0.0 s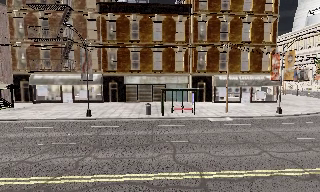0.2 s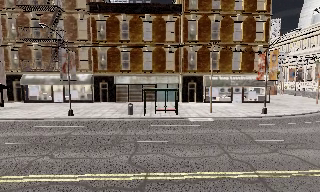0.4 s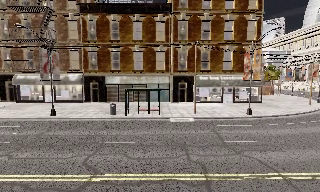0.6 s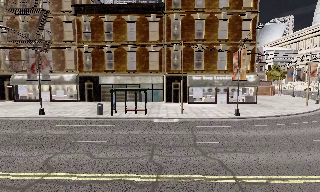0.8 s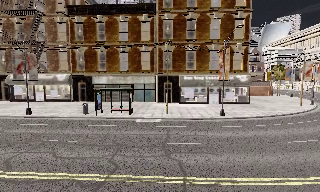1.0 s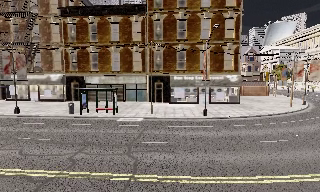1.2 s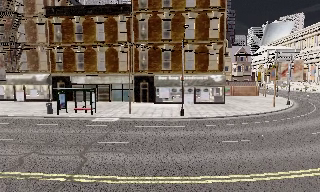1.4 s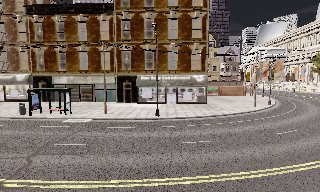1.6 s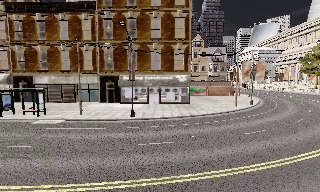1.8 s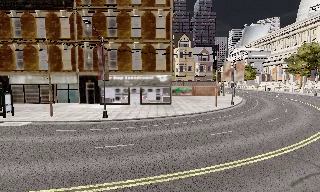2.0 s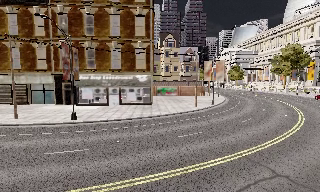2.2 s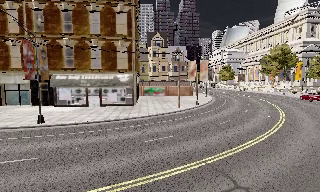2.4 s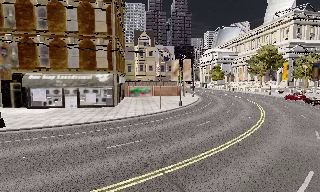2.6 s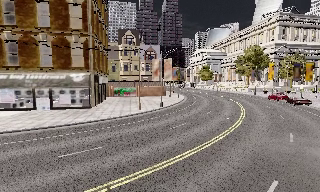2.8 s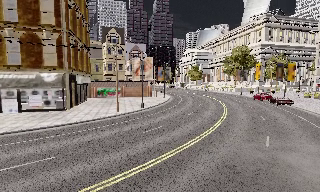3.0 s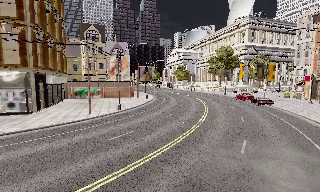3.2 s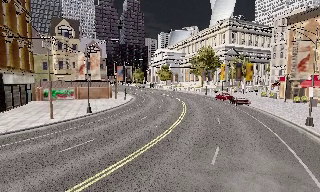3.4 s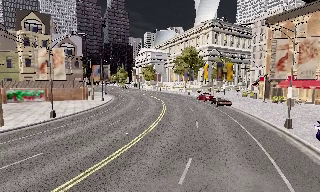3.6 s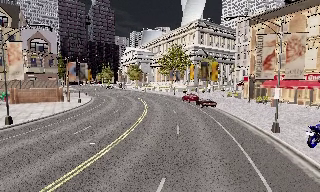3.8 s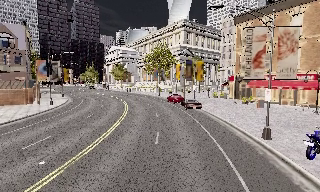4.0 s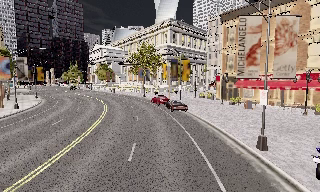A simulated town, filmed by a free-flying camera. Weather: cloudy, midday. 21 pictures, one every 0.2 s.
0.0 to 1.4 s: The camera travels to its right, about 15 m, so close, fixed things drift to the left.
1.4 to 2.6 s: The camera swings to its right by about 15 degrees, and the scene slides to the left. It travels to its right, about 11 m, so close, fixed things drift to the left.
2.6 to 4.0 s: The scene slides to the left, as the camera pans about 30 degrees to its right. It travels forward and to its right, about 13 m.
The film runs forward here.
